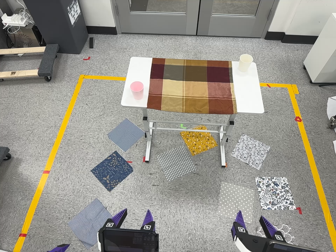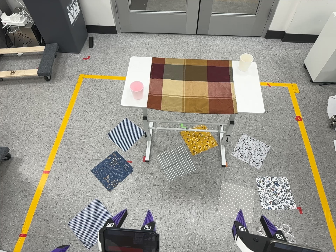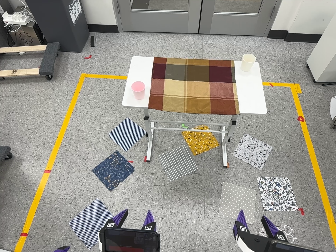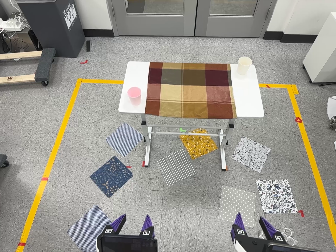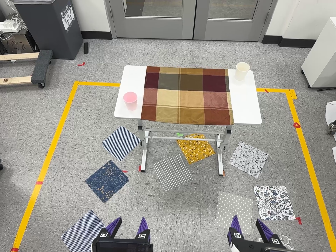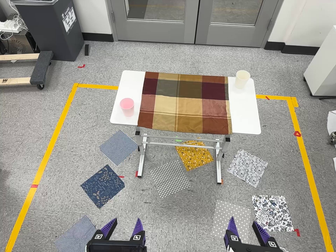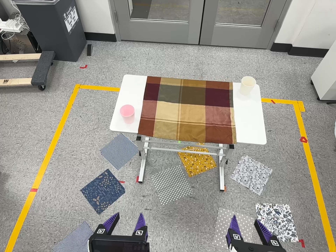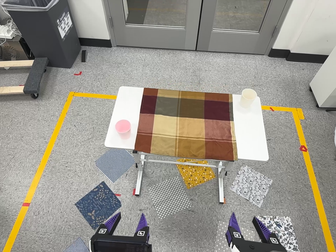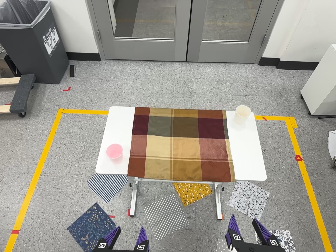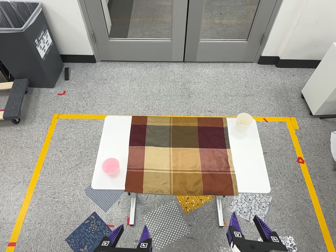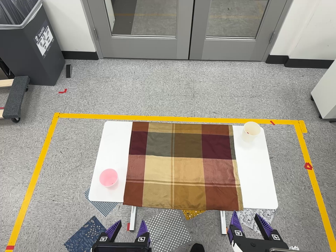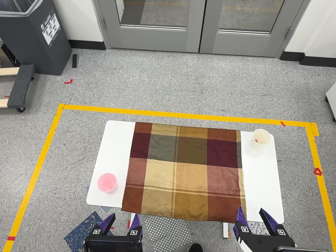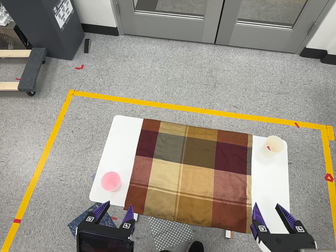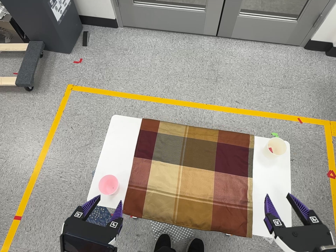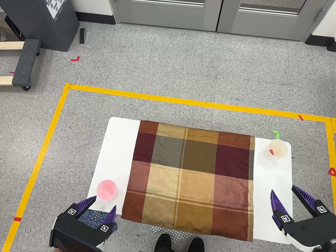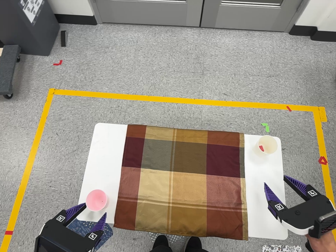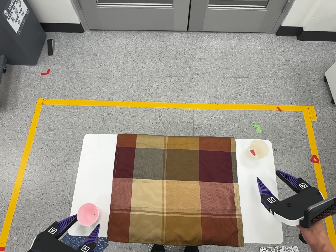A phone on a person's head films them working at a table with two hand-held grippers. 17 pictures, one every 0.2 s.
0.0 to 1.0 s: The camera travels toward the top of its view, forward and to its right, about 14 cm, so close, fixed things drift downward.
1.0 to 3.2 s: The camera travels toward the top of its view and forward, about 80 cm, so close, fixed things drift downward. Its aim tips toward the bottom of its view by about 10 degrees.
The film runs forward here.
